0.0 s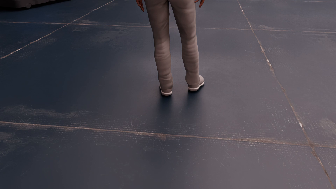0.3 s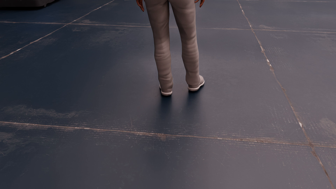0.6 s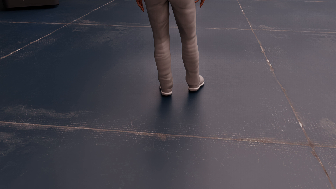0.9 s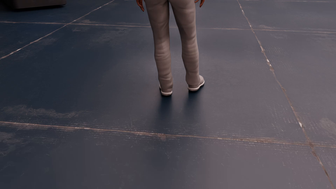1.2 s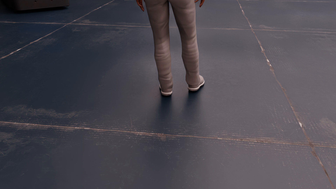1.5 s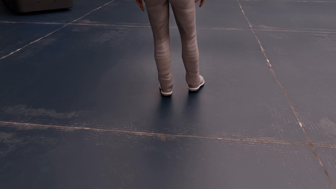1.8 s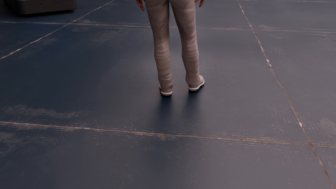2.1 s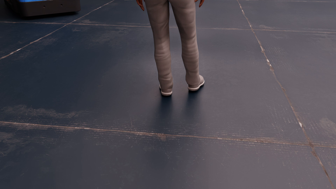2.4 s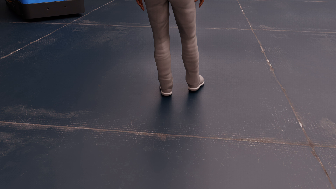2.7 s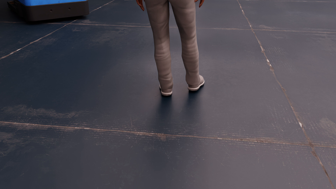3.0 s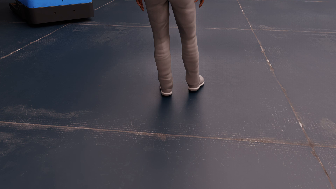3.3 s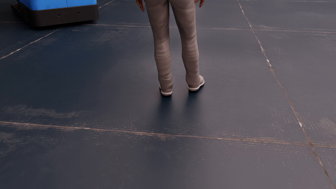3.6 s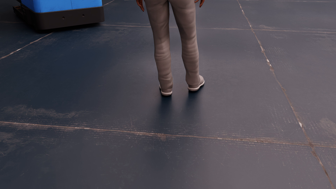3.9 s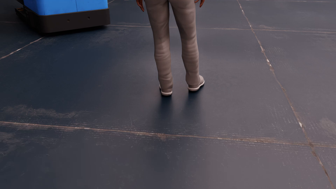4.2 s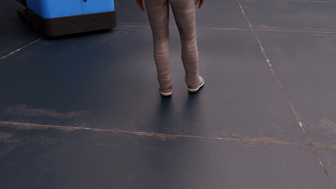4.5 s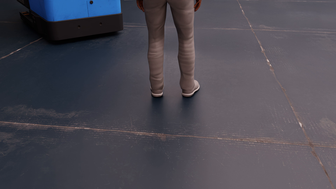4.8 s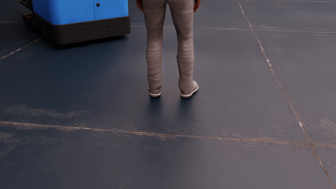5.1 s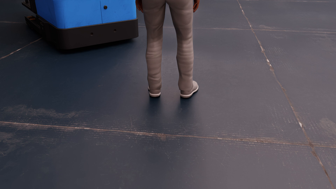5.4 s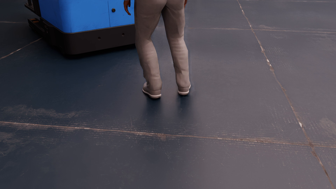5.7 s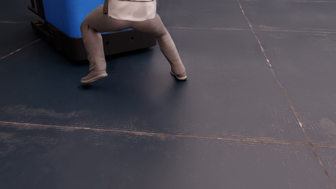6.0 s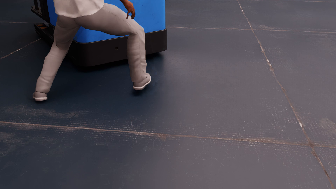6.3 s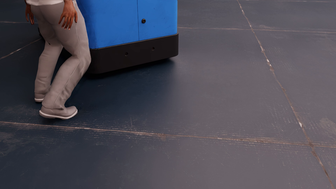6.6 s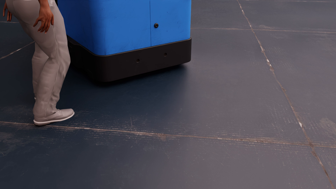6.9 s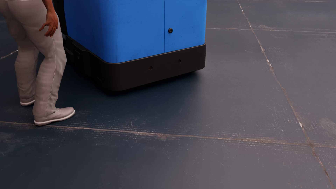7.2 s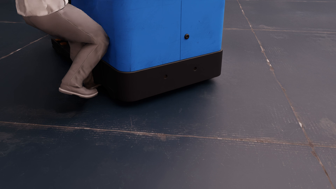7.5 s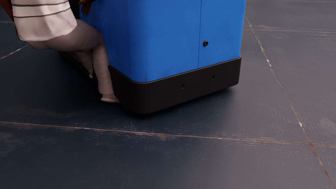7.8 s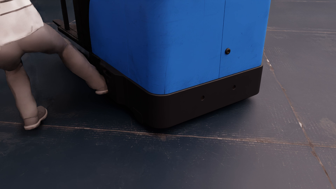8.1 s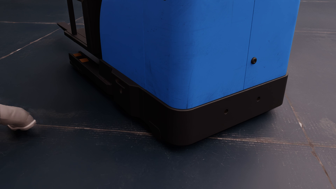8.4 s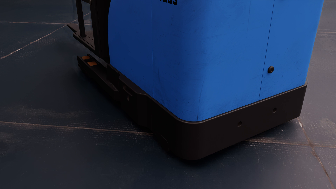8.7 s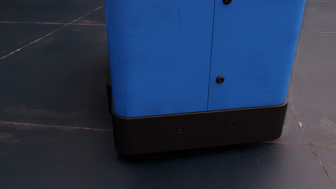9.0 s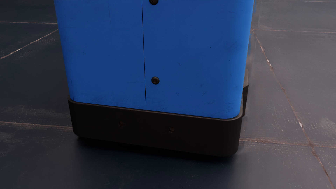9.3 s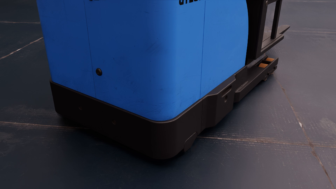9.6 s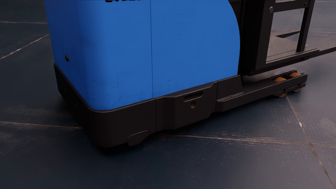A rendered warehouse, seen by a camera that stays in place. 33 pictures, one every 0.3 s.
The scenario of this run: Near miss between a forklift and a person.
